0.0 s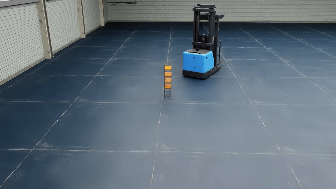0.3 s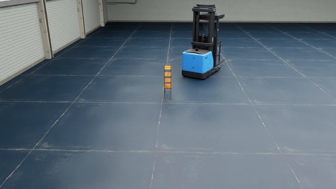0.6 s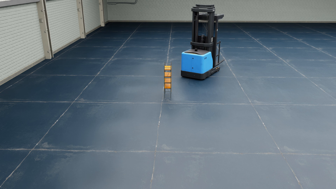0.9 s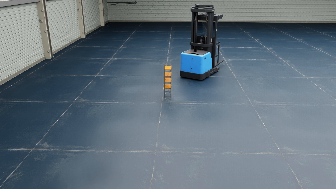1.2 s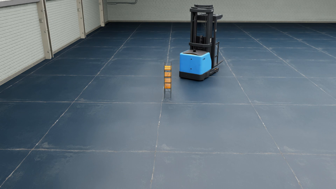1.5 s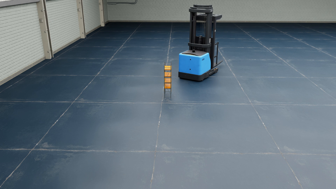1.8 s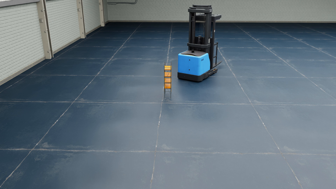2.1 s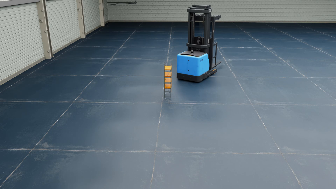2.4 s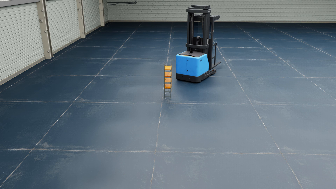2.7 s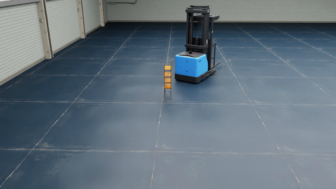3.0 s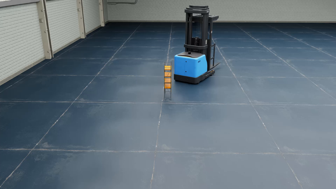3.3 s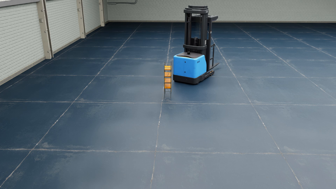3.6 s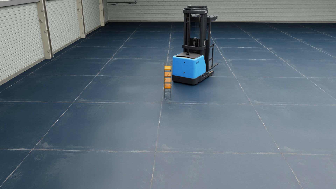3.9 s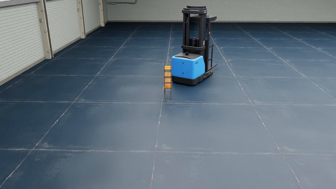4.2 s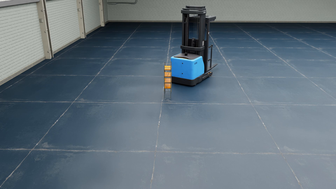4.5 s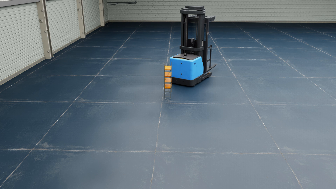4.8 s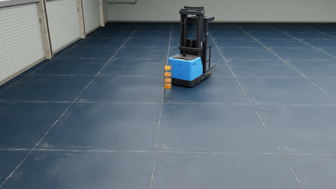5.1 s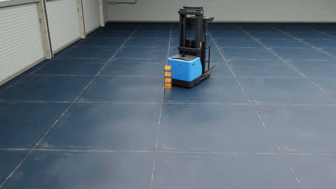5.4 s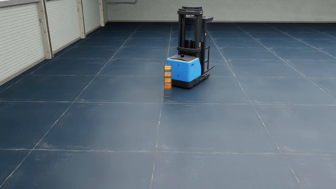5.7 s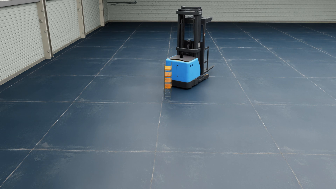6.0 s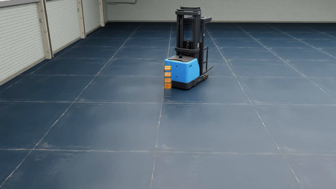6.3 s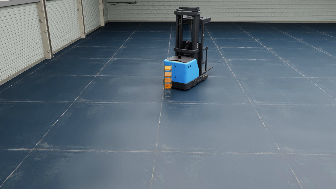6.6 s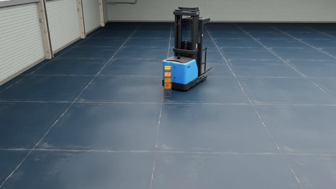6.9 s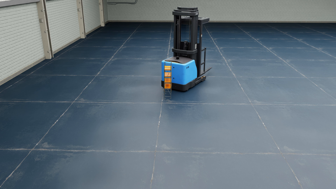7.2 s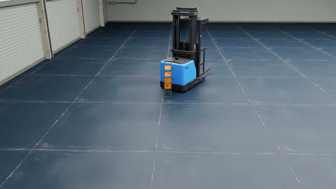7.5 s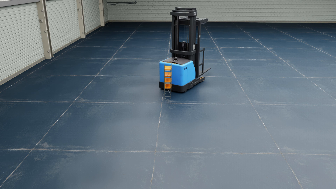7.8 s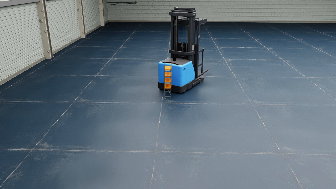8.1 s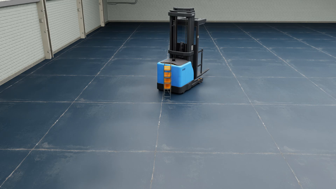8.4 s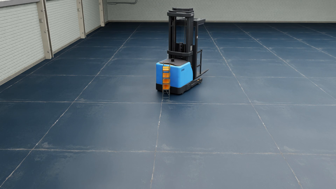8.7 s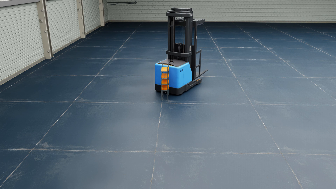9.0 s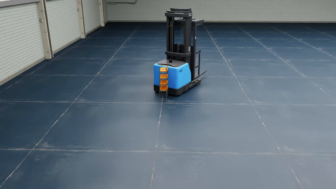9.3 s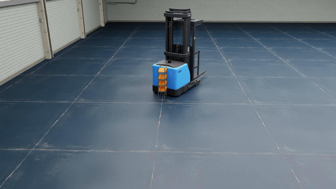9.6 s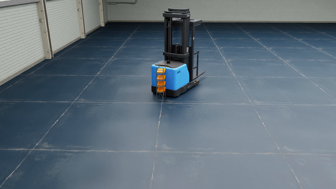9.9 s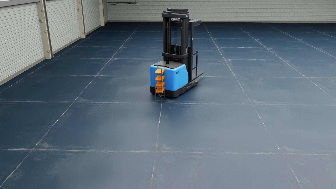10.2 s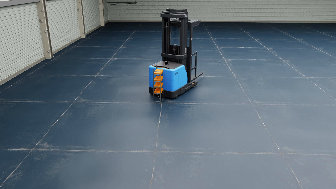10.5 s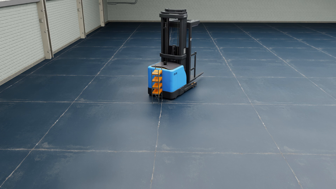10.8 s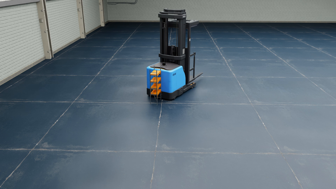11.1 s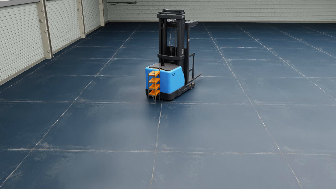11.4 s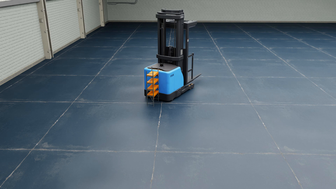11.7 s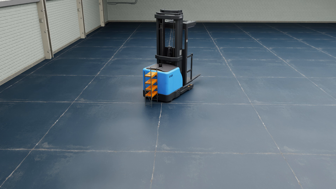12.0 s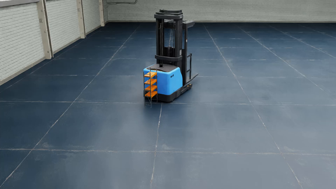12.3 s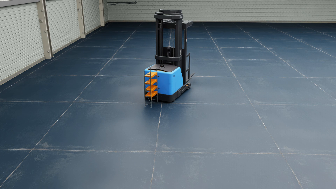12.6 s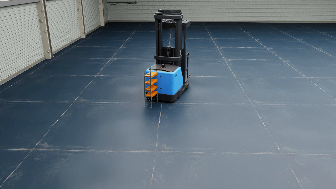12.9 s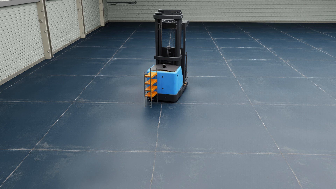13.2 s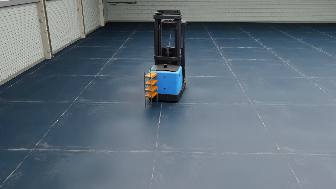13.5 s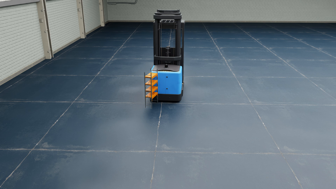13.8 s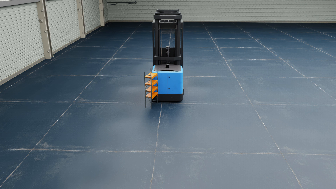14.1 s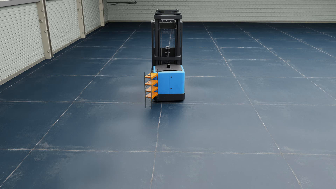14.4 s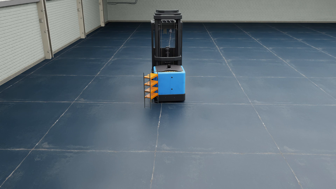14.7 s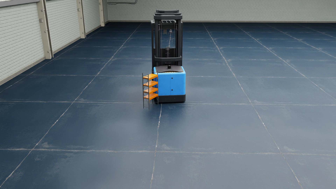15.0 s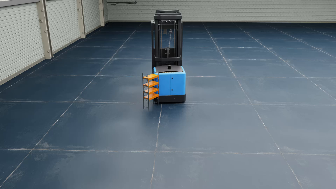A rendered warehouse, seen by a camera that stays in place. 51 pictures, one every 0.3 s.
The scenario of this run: A forklift runs into an object in its way.
